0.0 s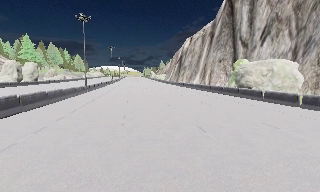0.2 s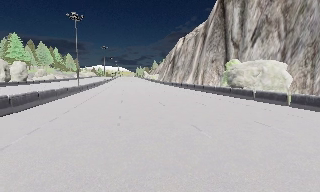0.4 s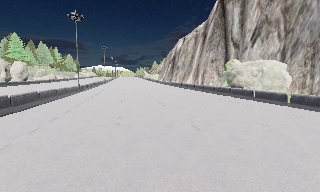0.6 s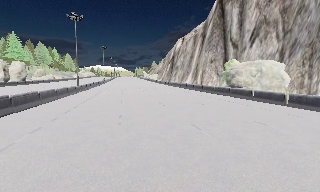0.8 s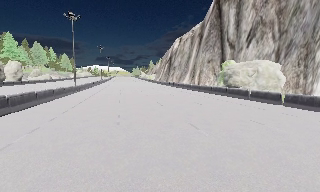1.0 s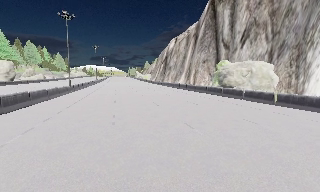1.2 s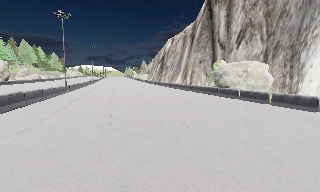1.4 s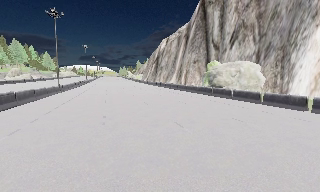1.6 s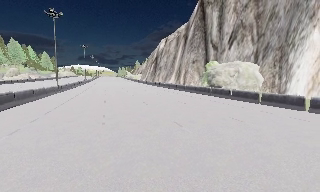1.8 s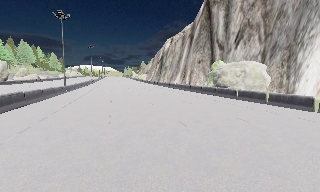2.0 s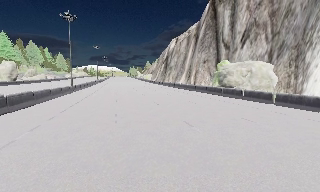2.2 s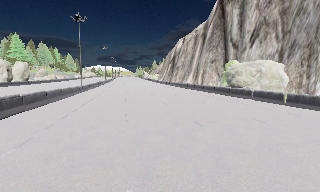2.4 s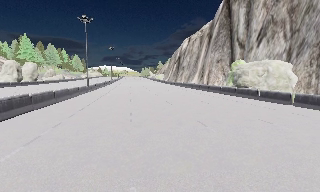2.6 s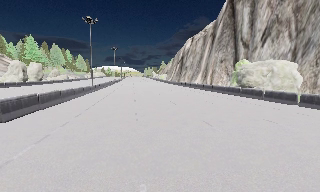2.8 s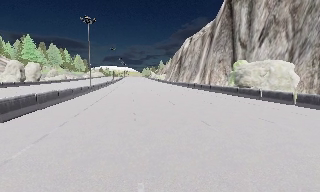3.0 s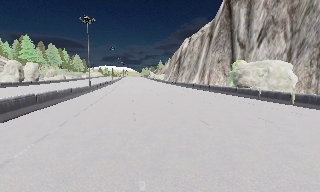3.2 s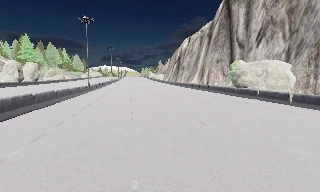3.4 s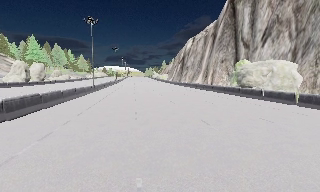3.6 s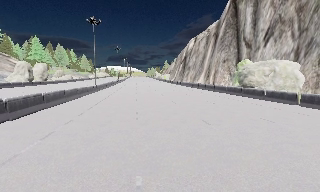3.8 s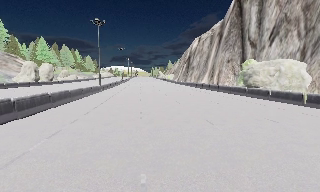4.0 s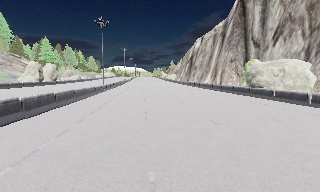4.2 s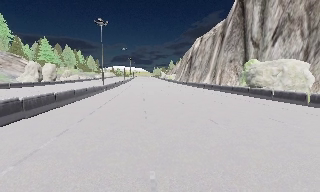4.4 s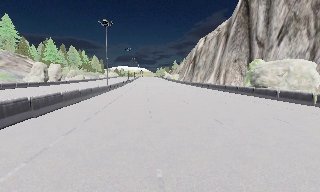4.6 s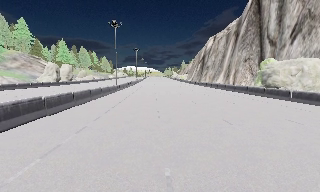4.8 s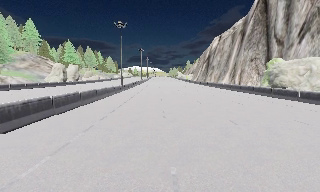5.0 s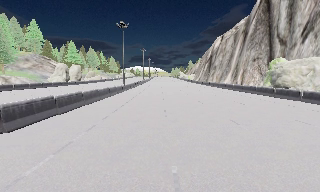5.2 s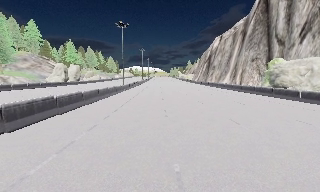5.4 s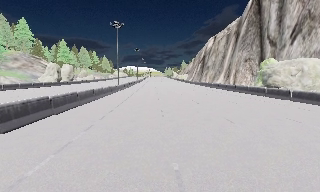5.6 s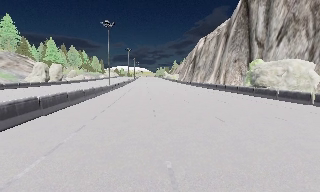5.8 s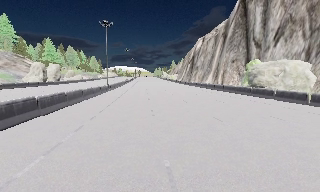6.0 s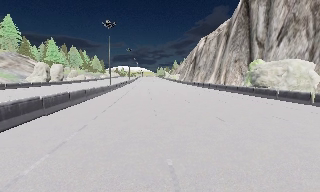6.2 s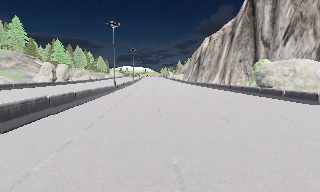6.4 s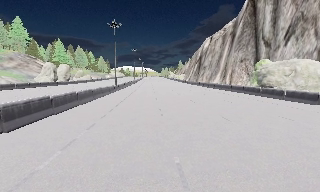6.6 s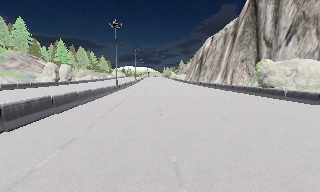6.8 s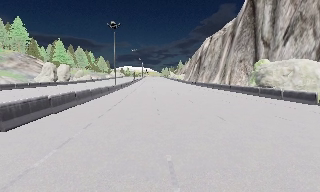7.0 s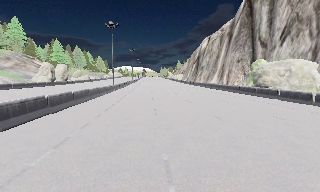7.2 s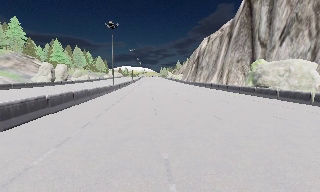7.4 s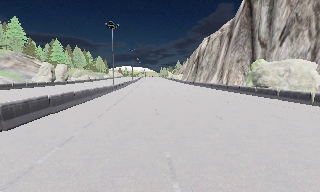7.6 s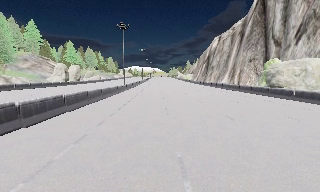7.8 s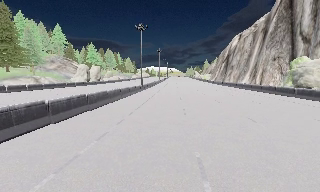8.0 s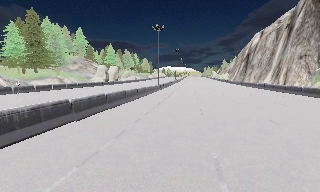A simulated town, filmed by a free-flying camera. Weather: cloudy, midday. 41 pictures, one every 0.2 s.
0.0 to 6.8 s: The camera travels backward, about 2.5 m, so what stands in front gets smaller.
6.8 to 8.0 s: The camera pans to its left, which is counterclockwise from overhead, by about 15 degrees.
The film runs backward here.
